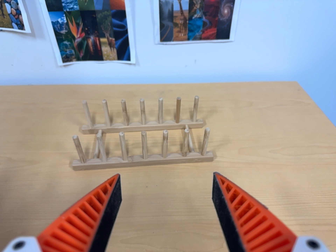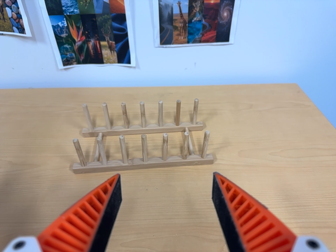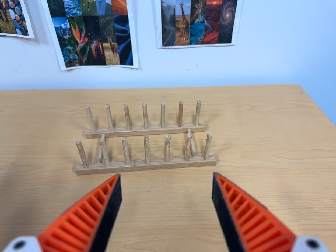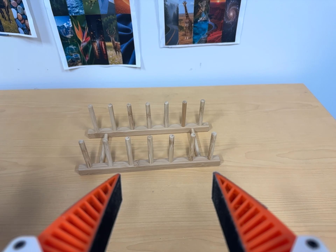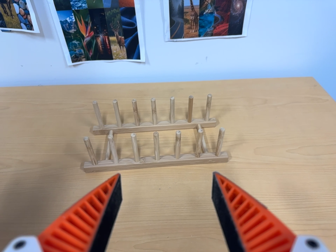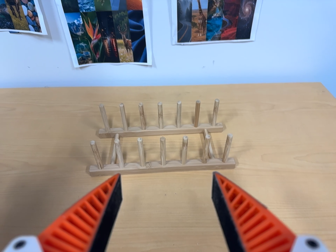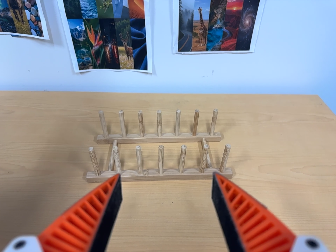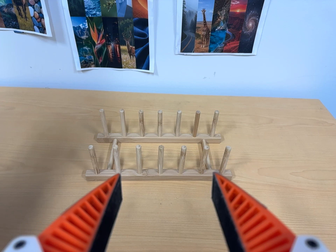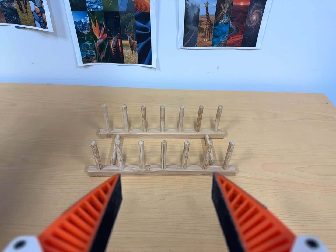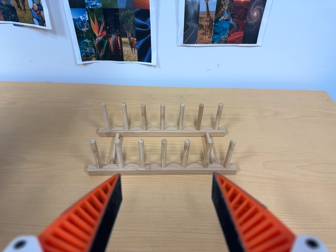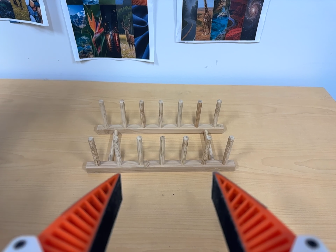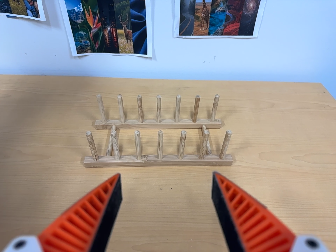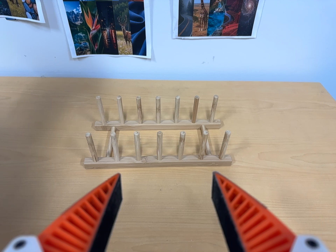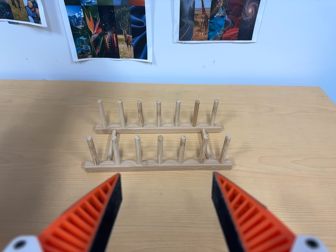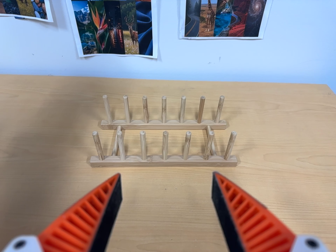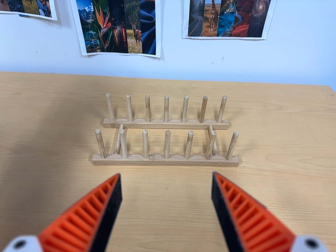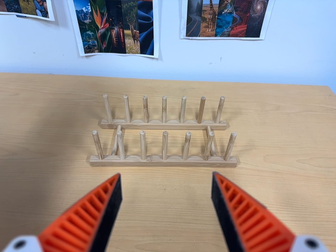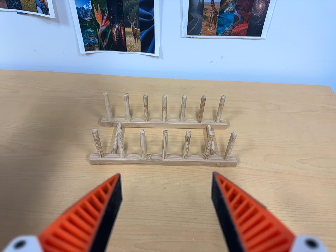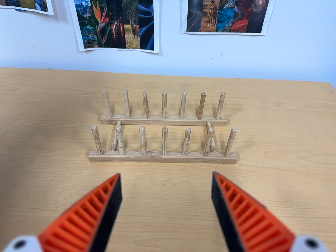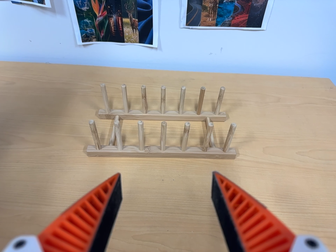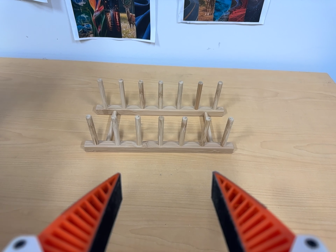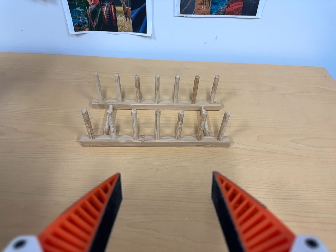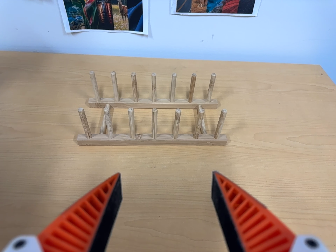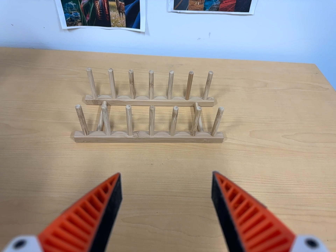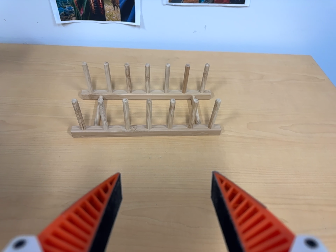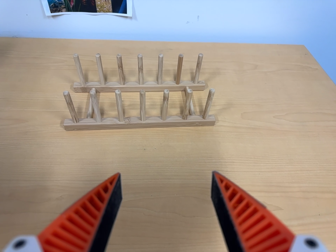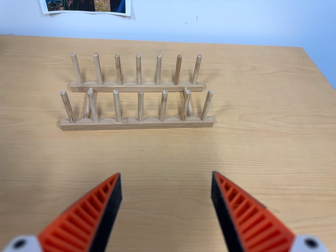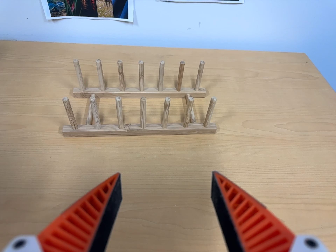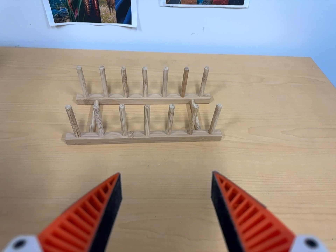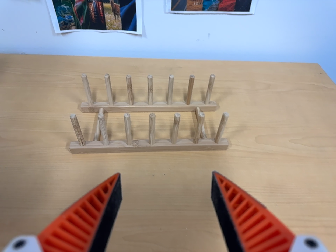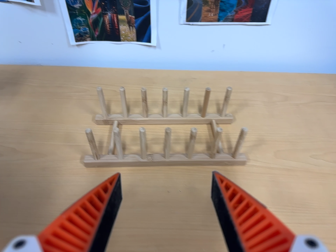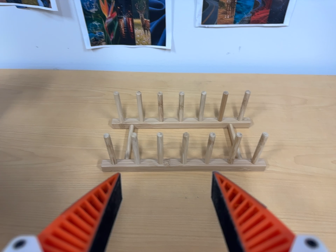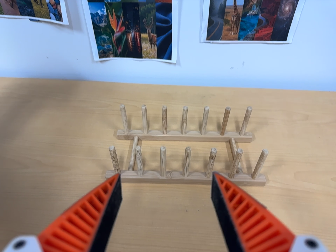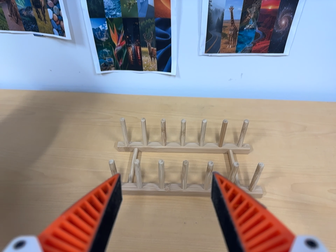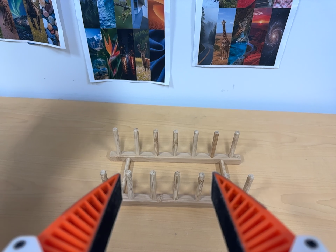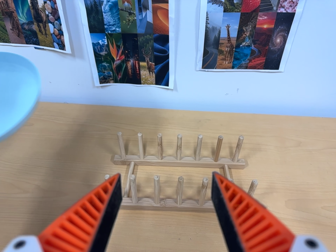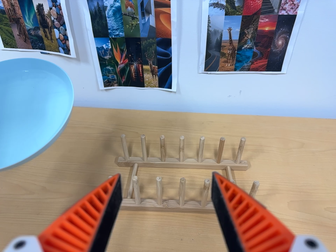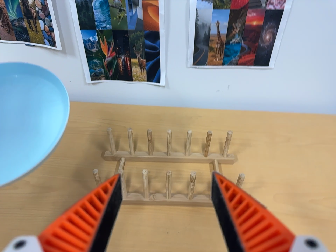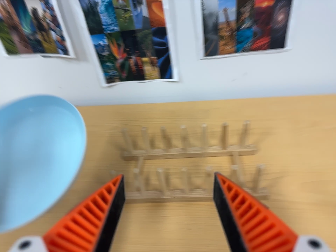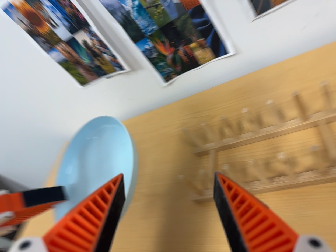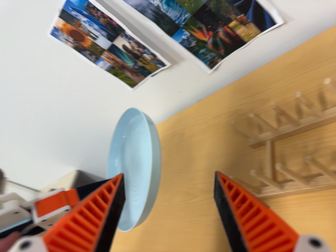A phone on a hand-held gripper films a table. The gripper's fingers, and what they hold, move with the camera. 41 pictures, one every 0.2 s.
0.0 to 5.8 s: The camera travels forward, about 7 cm, so what stands in front looms larger.
5.8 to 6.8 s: The camera travels toward the top of its view, about 5 cm, so close, fixed things drift downward.
6.8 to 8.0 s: The scene slides to the right, as the camera pans about 45 degrees to its left. It travels to its right and toward the top of its view, about 18 cm. Its aim tips toward the bottom of its view by about 10 degrees. It rolls about its line of sight by about 30 degrees, and the scene rotates counterclockwise.
The film runs forward here.
